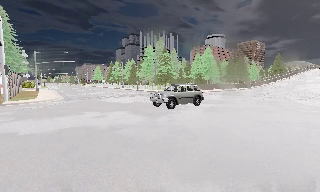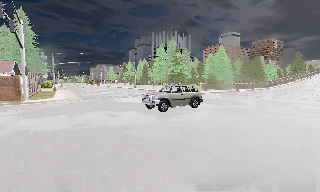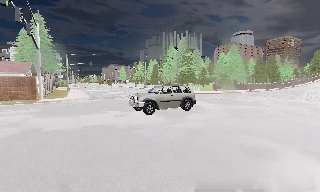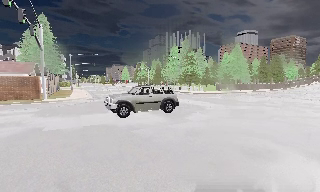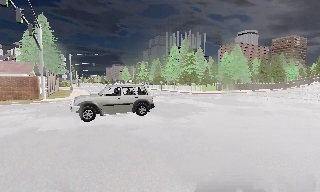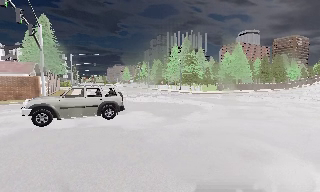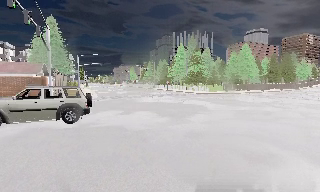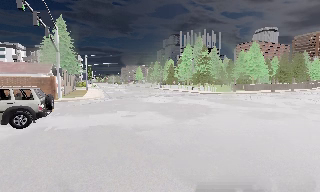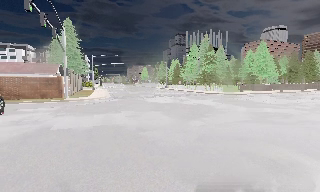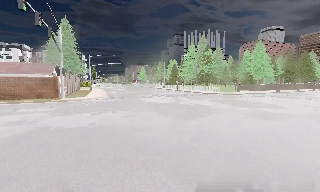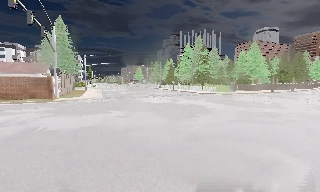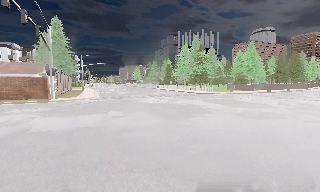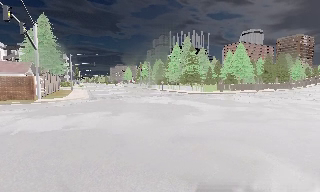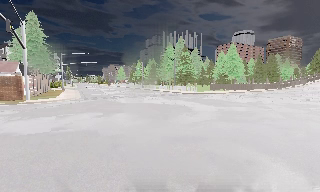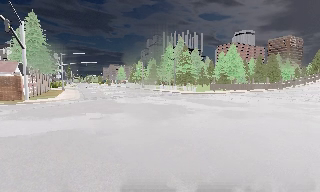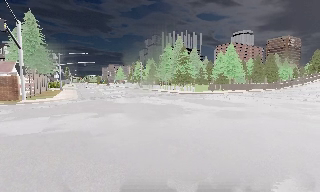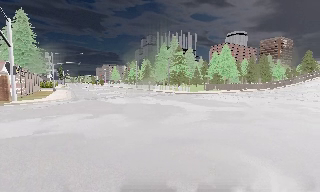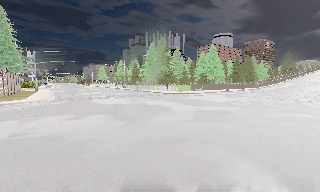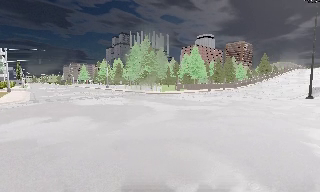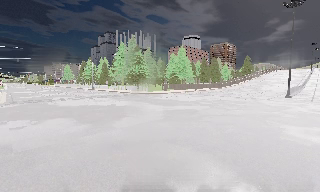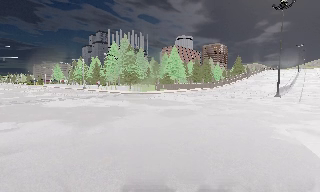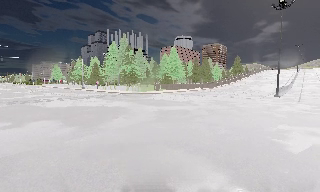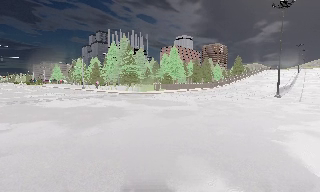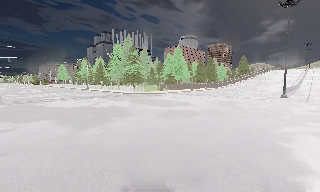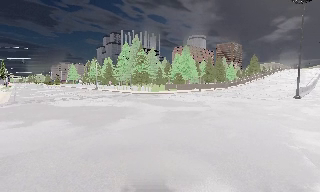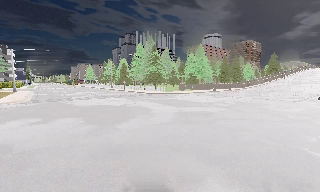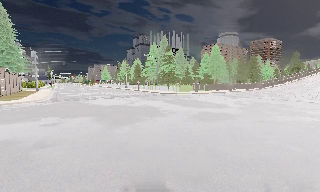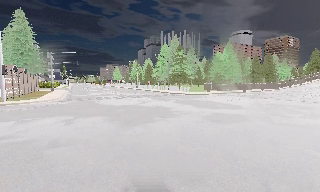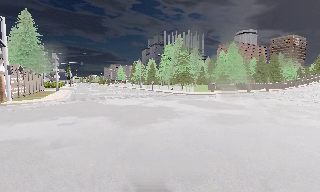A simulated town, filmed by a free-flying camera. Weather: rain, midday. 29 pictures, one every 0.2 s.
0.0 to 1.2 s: The scene slides to the right, as the camera pans about 10 degrees to its left. It travels to its right, about 0.5 m.
1.2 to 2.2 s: The camera shifts only a little, or ends up much as it began.
2.2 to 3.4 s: The scene slides to the left, as the camera pans about 10 degrees to its right. It travels to its right, about 0.5 m, so close, fixed things drift to the left.
3.4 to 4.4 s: The camera swings to its right by about 15 degrees, and the scene slides to the left.
4.4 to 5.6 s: The scene slides to the right, as the camera pans about 20 degrees to its left. It travels forward, about 0.5 m, so what stands in front looms larger.
The film runs forward here.
